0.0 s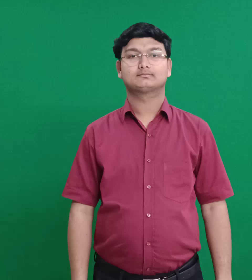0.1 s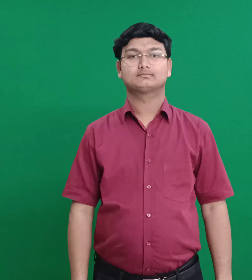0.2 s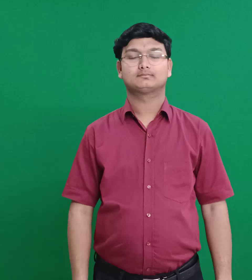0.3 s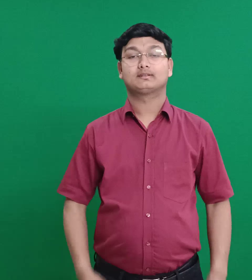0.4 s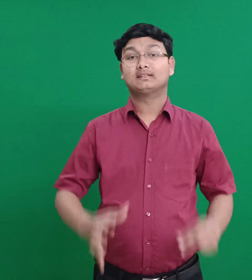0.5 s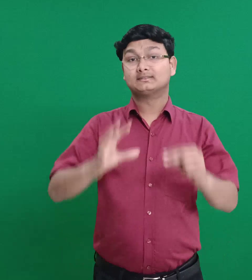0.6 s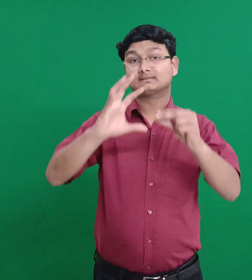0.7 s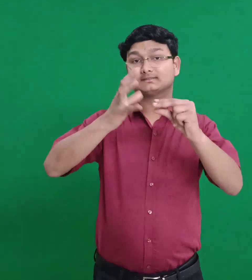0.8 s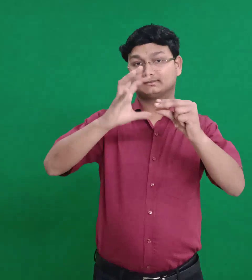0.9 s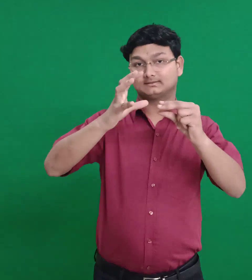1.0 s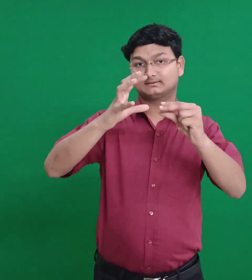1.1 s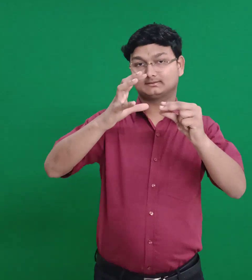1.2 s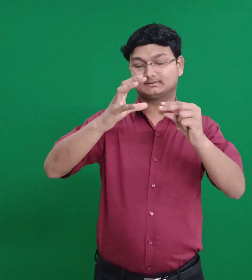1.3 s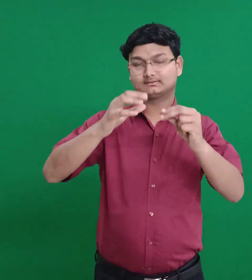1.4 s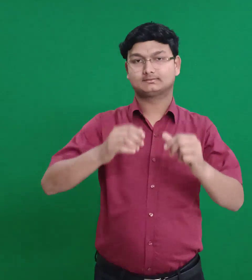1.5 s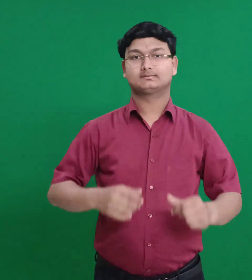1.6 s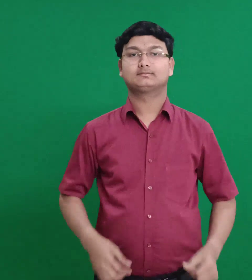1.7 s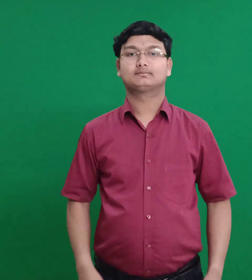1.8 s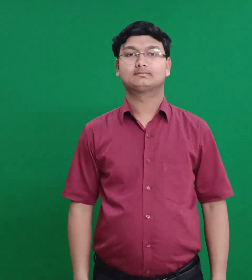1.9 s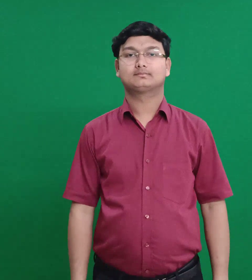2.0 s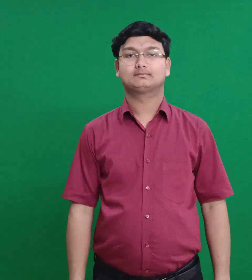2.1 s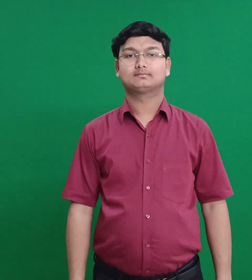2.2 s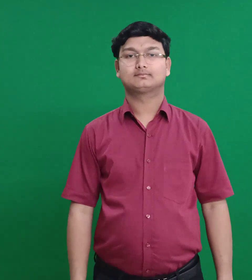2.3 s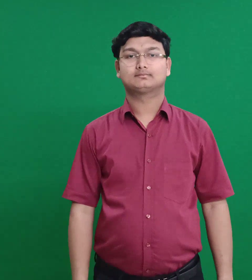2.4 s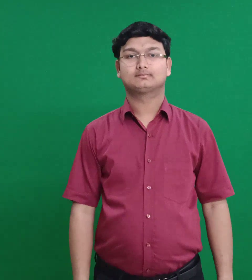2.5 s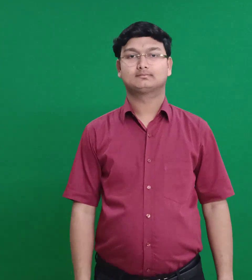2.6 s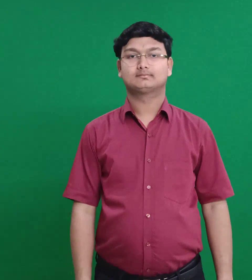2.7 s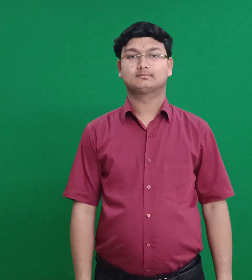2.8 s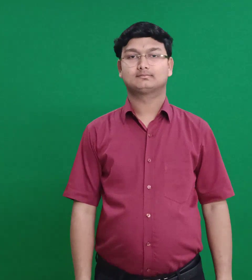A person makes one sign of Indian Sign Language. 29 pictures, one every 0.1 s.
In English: beth- shemesh
